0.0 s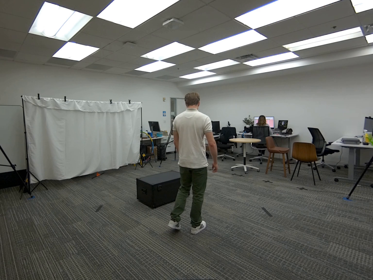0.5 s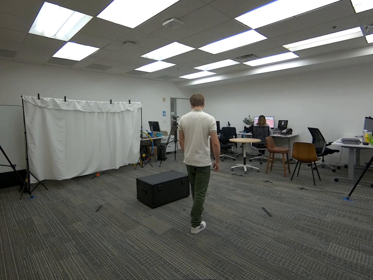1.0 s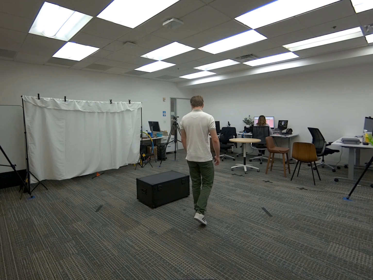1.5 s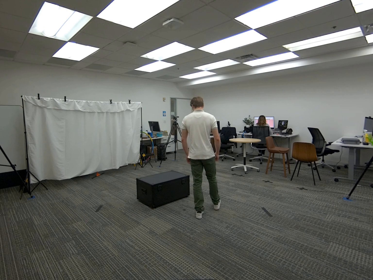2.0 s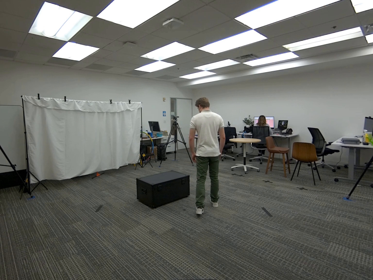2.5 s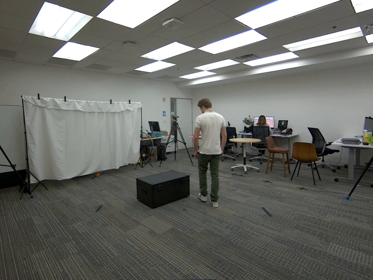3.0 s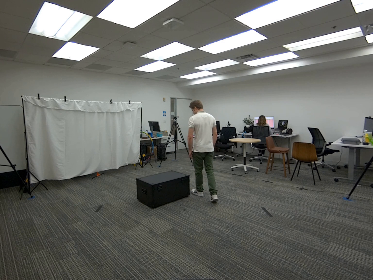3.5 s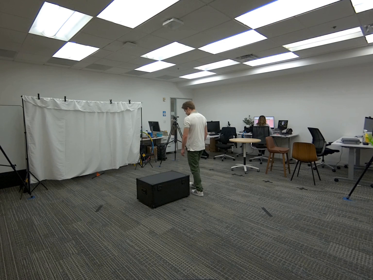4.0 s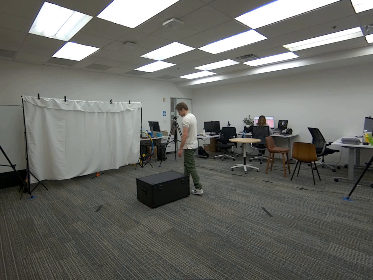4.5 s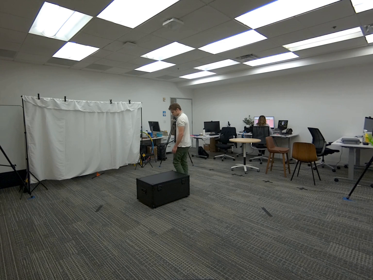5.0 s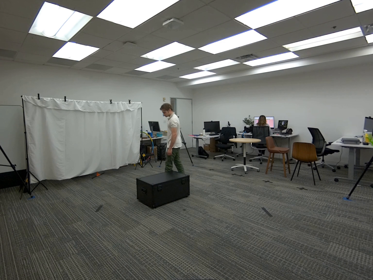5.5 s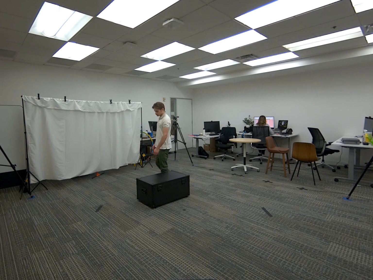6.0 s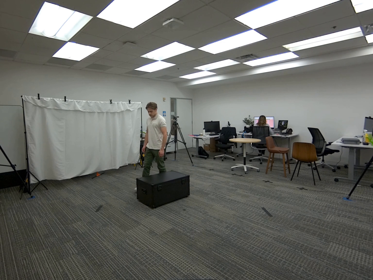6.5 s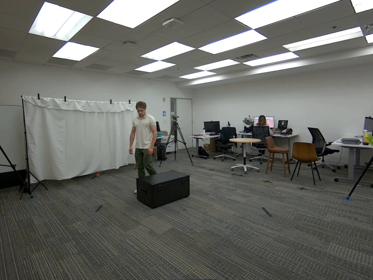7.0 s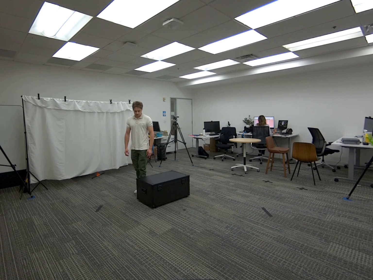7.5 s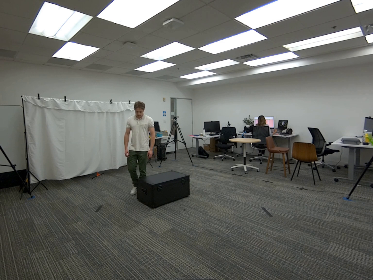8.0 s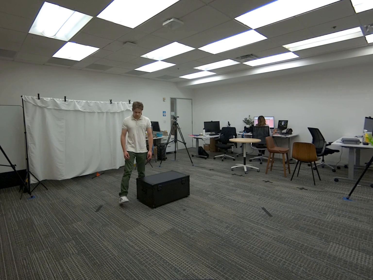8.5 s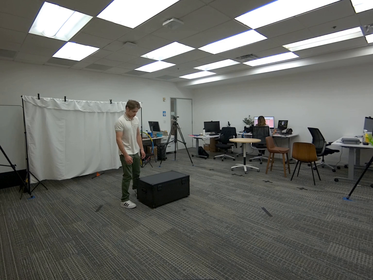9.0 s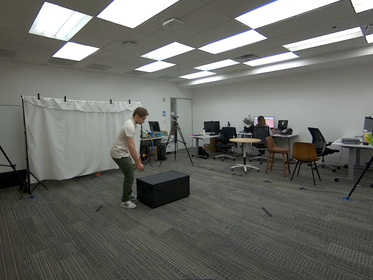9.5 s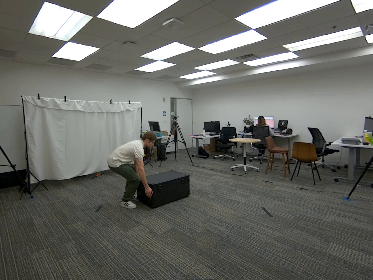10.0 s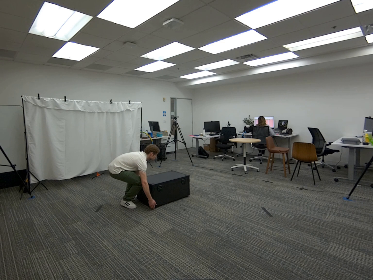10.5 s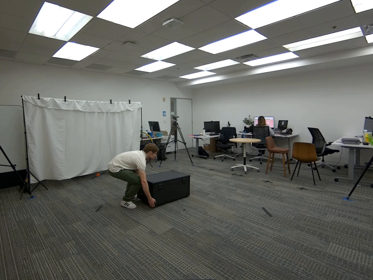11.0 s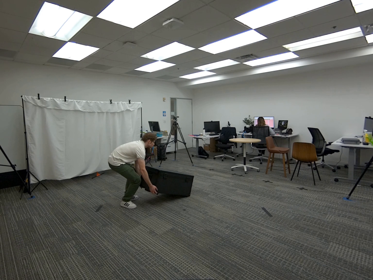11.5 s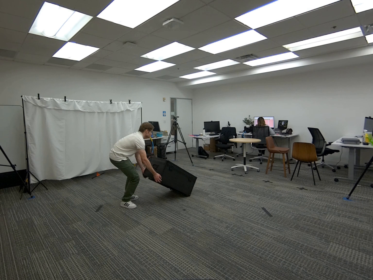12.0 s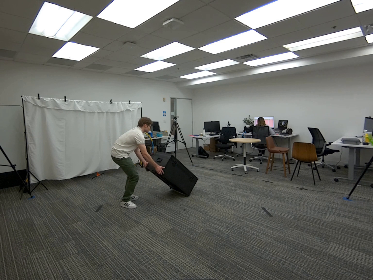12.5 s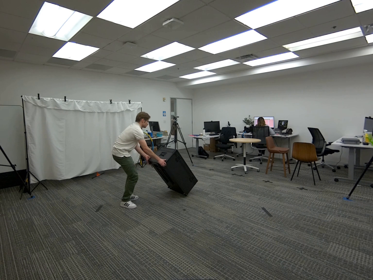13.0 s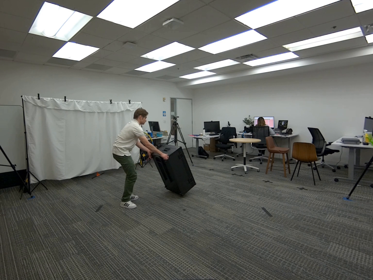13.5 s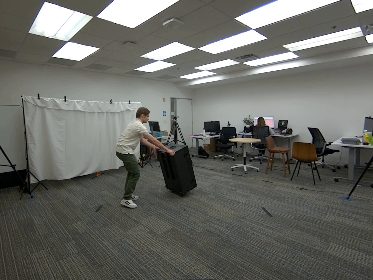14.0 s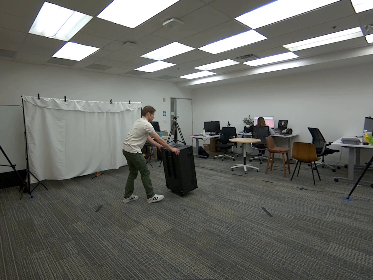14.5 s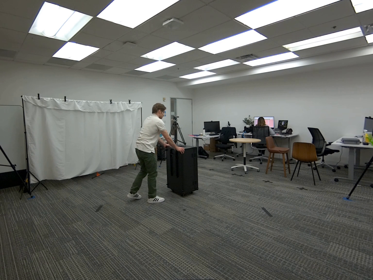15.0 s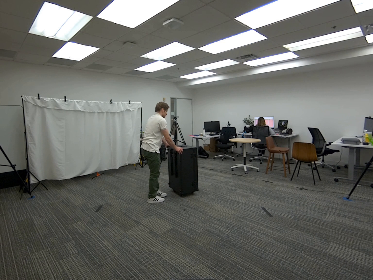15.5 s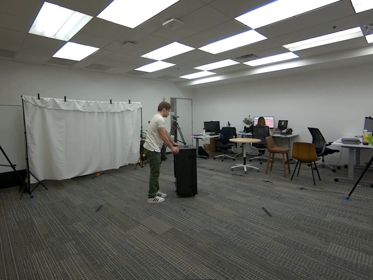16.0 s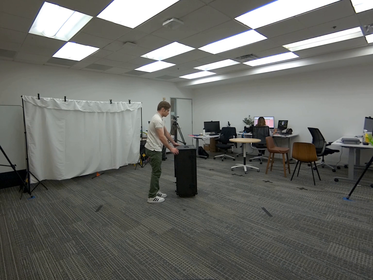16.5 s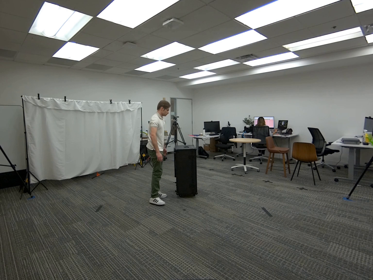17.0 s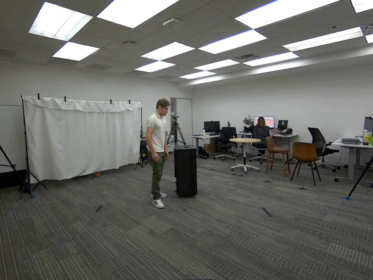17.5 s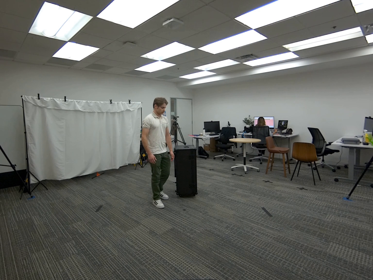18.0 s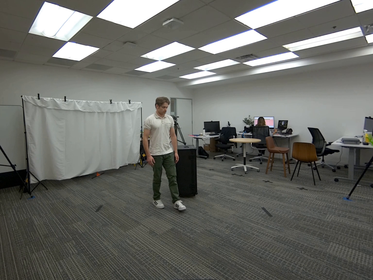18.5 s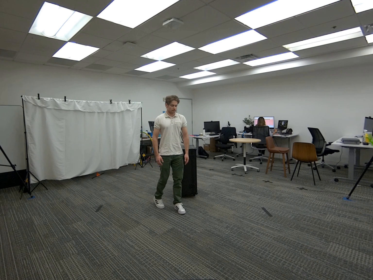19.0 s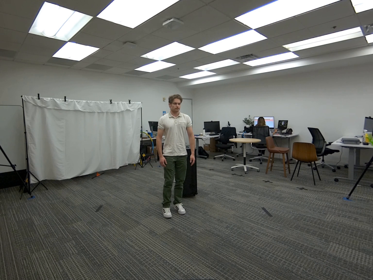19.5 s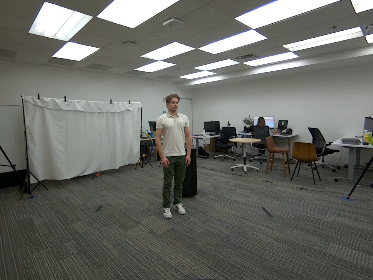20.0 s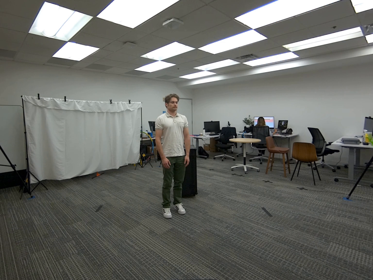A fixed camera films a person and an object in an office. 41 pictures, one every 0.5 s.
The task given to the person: Walk over to the big black box and pick up the box and place it right up.
